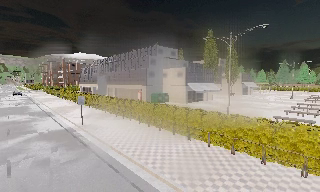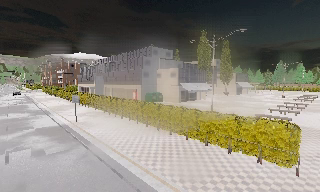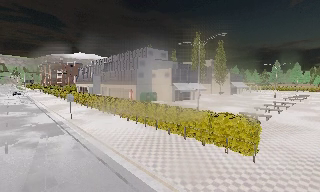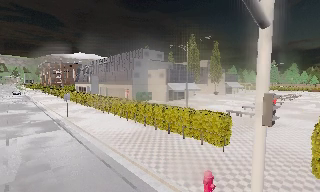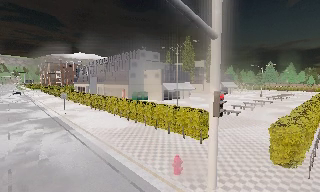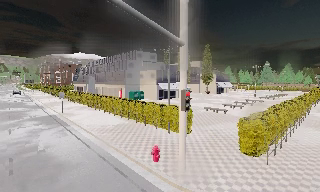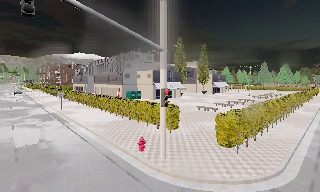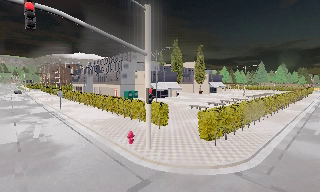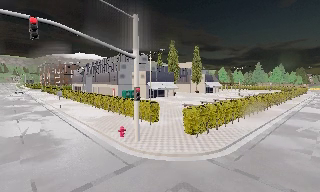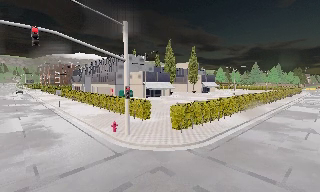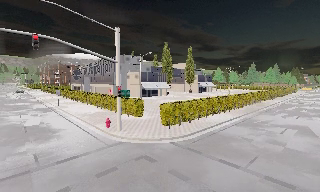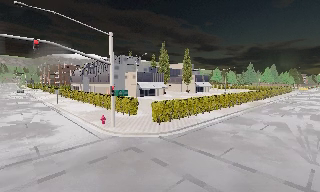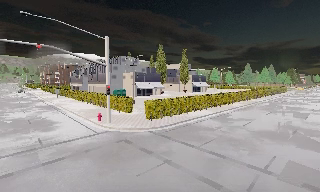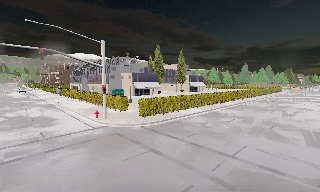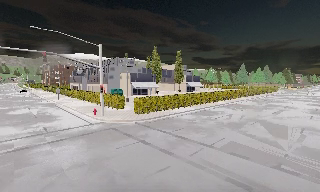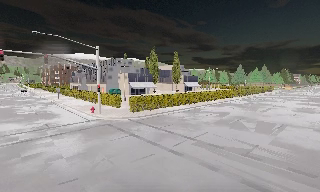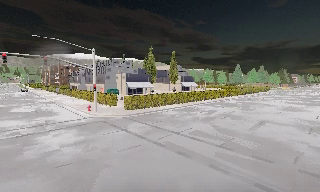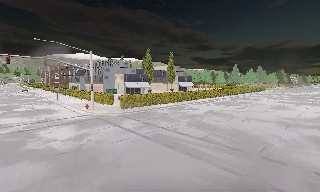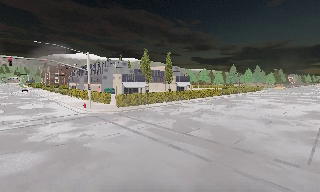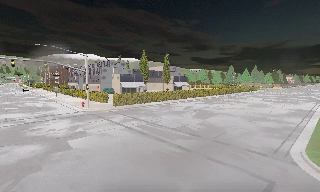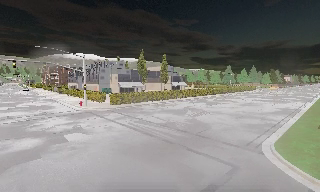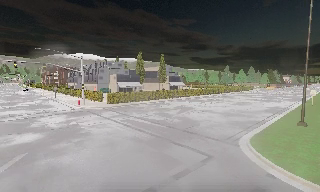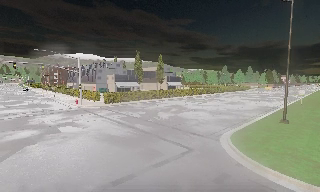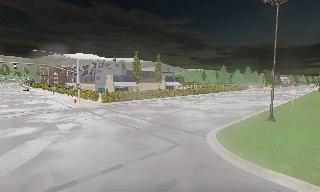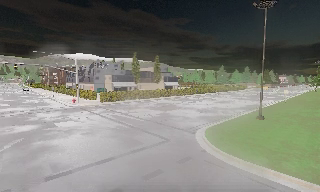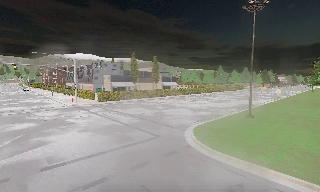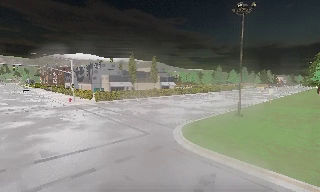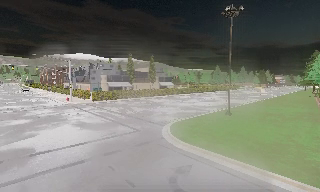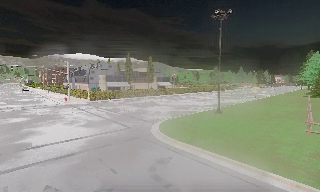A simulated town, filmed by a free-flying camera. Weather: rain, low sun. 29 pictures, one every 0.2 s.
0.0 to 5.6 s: The camera travels backward and to its right, about 40 m, so what stands in front gets smaller.
The film runs backward here.
